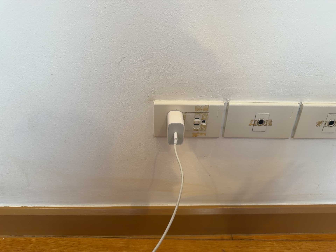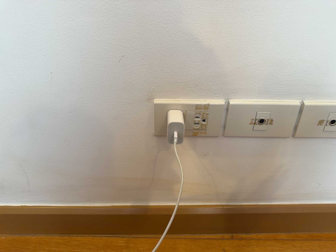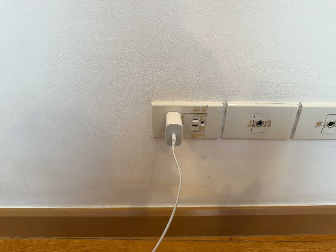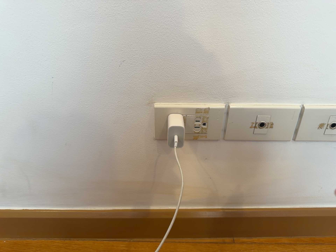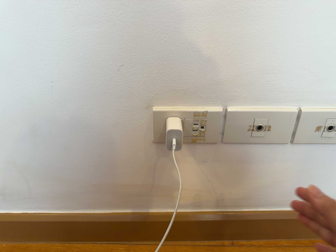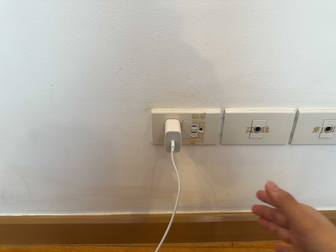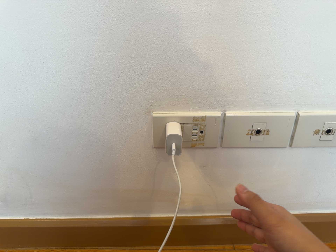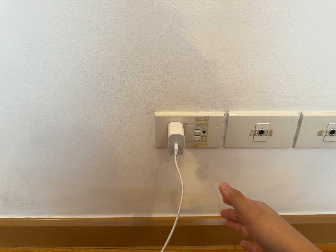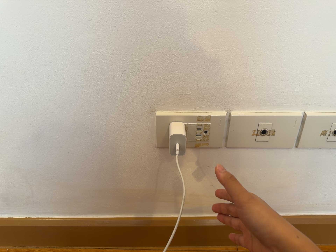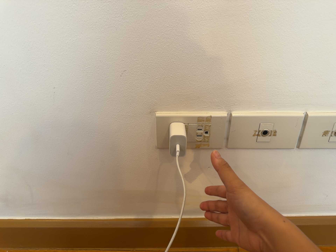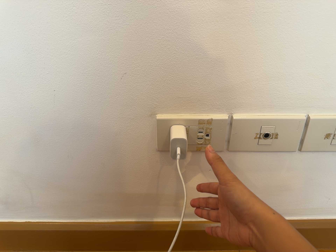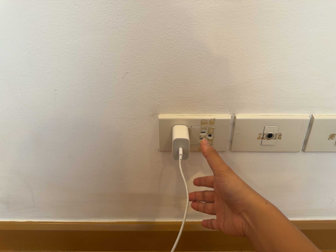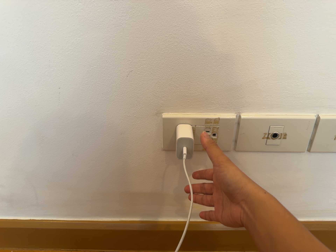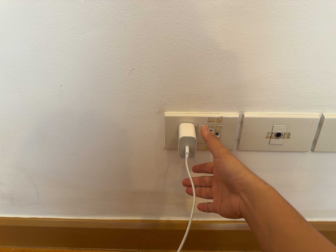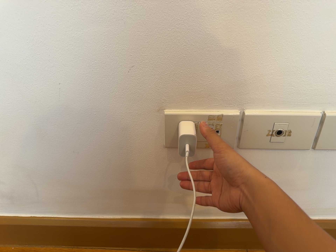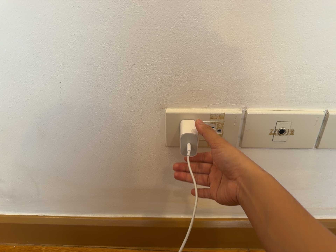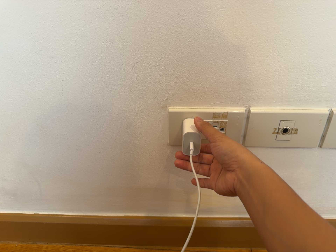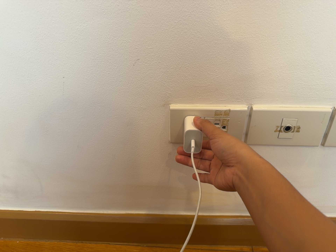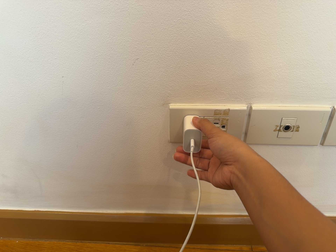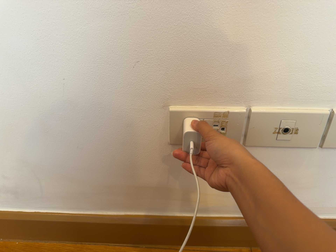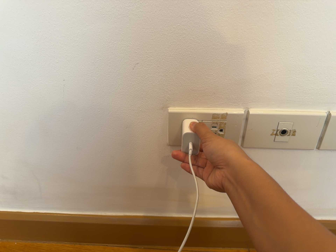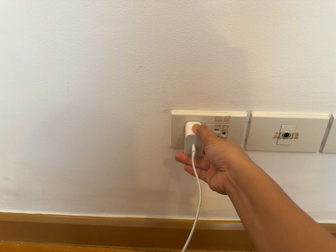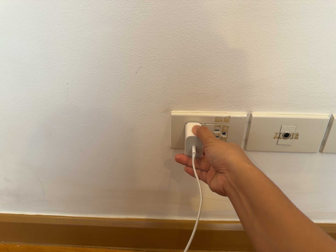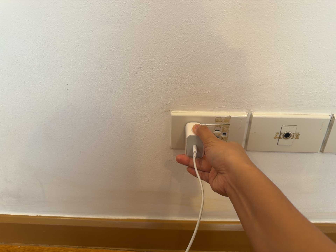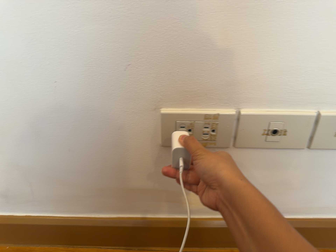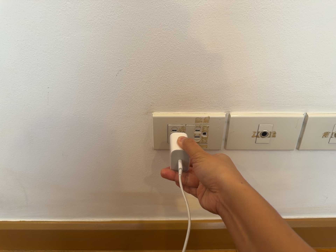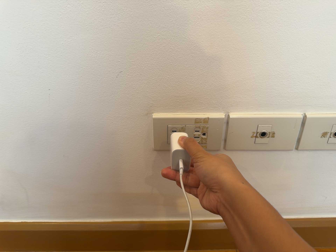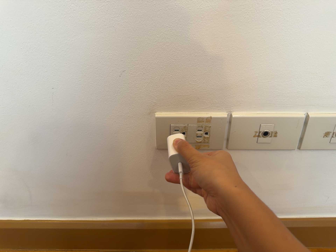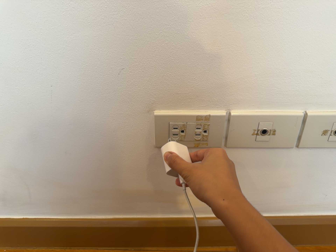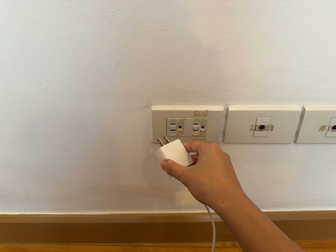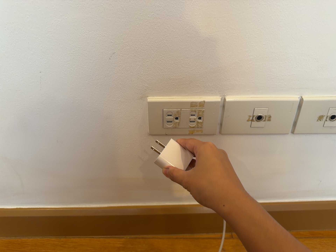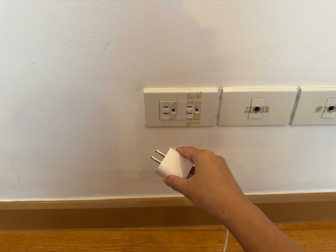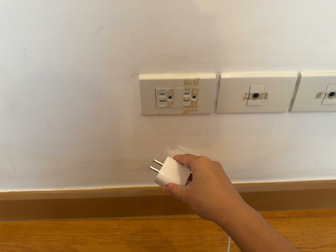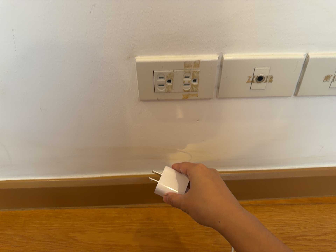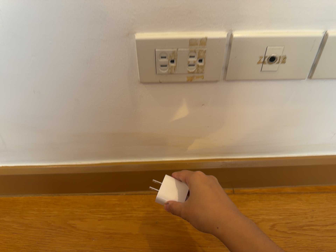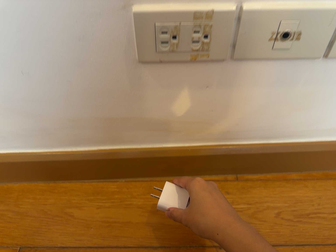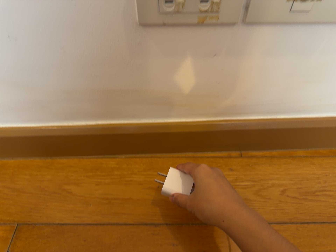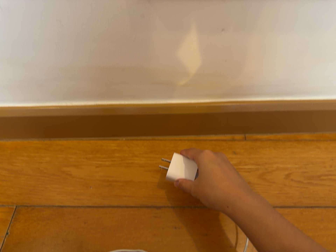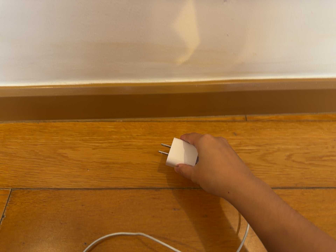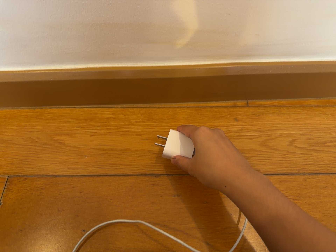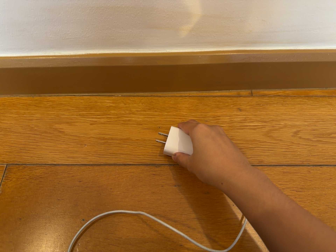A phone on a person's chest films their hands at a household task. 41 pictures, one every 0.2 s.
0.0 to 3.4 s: The camera shifts only a little, or ends up much as it began.
3.4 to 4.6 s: The camera keeps its place and its aim.
4.6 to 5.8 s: The camera shifts only a little, or ends up much as it began.
5.8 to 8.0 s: The camera travels forward, about 18 cm. Its aim tips toward the bottom of its view by about 30 degrees, and the scene shifts upward.
The film runs forward here.
